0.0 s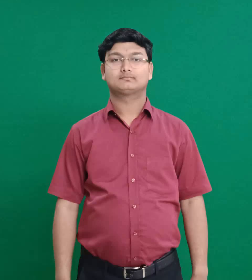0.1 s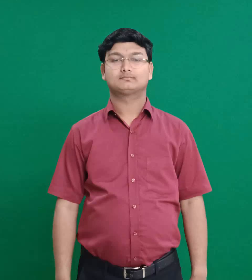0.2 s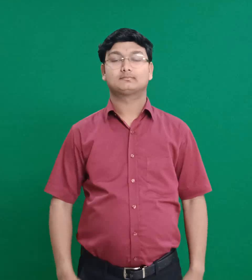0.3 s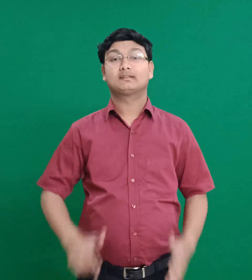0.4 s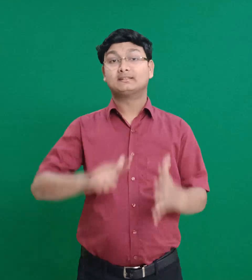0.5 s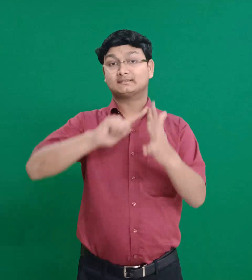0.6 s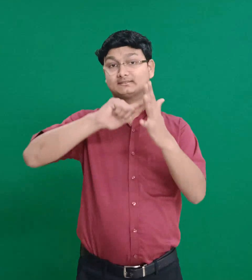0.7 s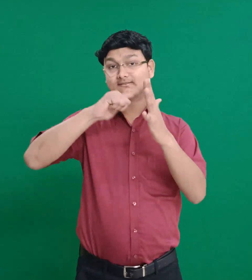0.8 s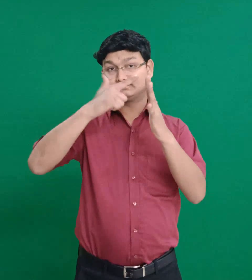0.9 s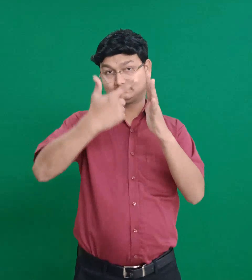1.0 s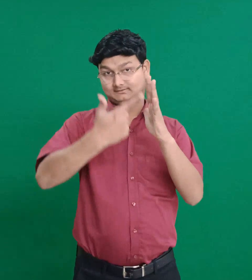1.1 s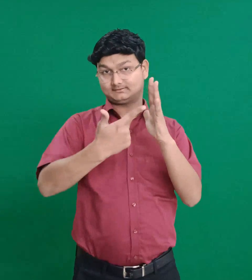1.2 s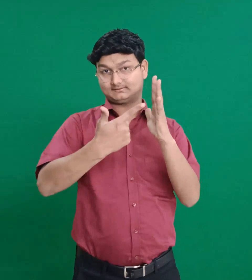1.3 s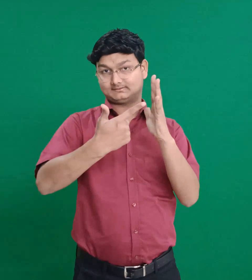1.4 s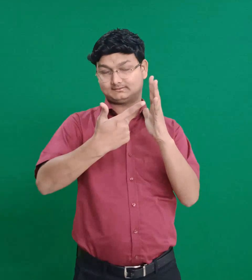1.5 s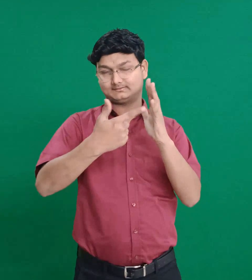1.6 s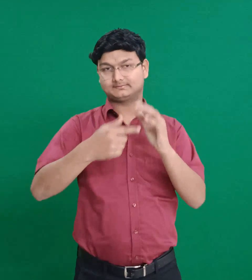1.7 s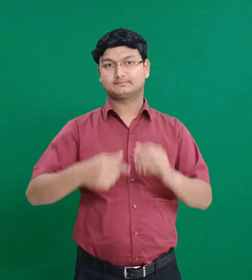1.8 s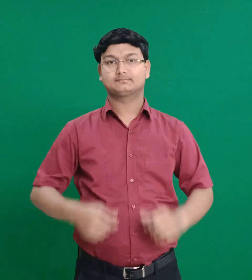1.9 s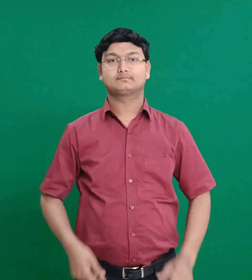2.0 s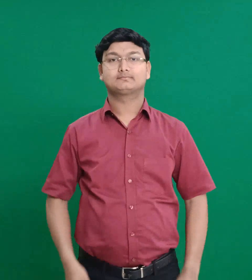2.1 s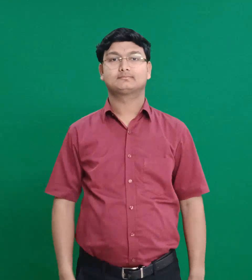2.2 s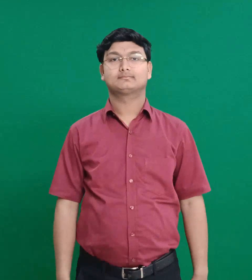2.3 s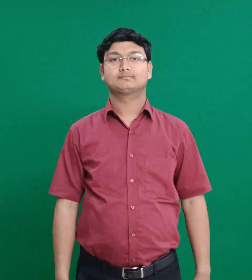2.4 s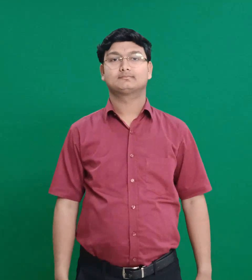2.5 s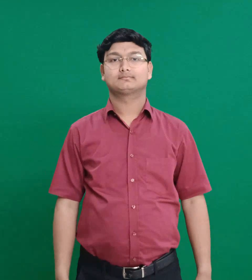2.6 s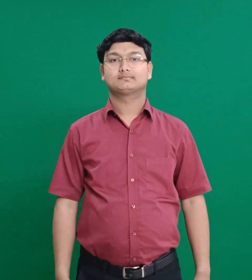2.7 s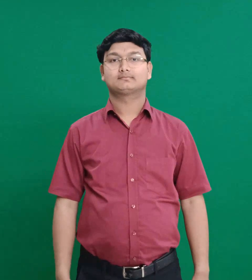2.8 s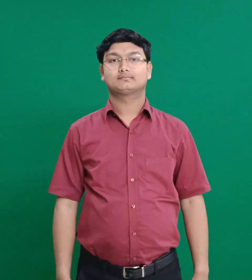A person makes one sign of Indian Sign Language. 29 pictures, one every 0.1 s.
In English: torah
